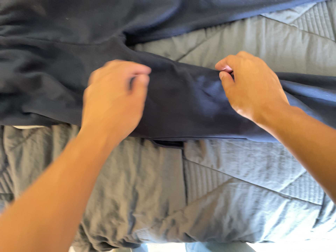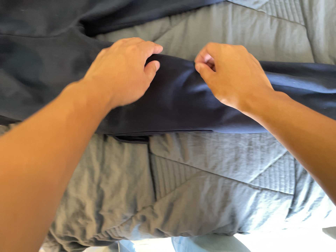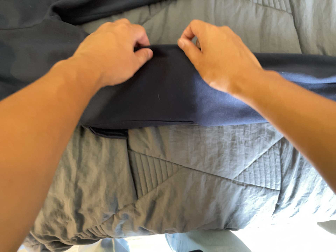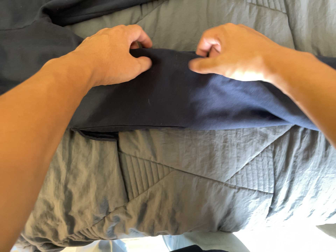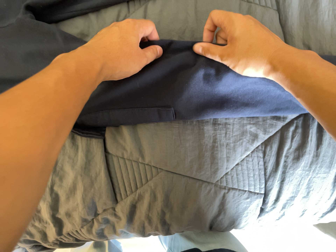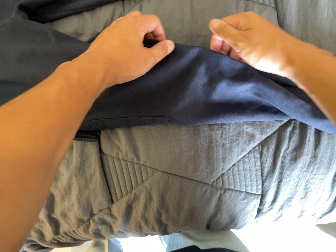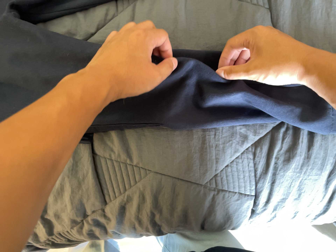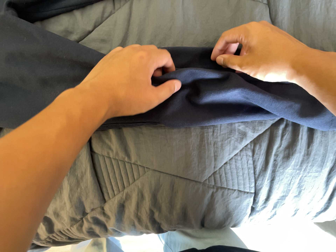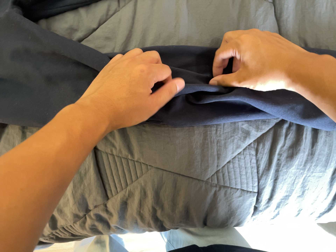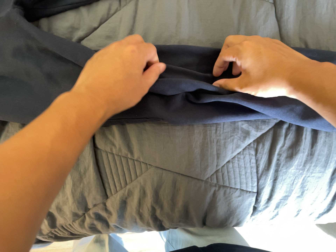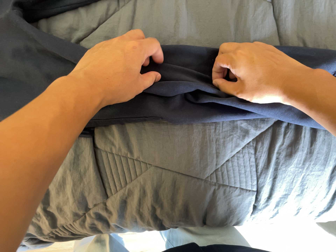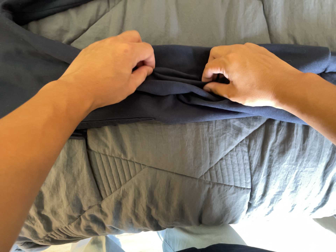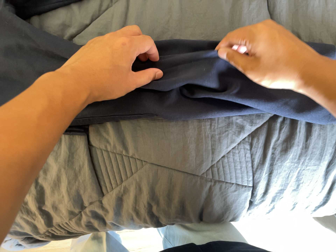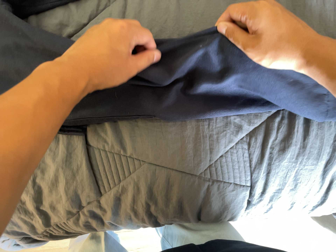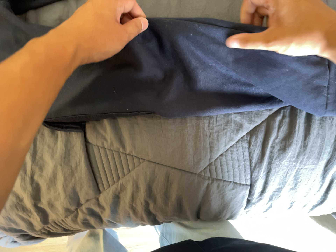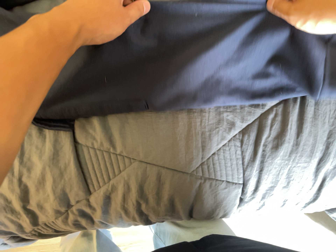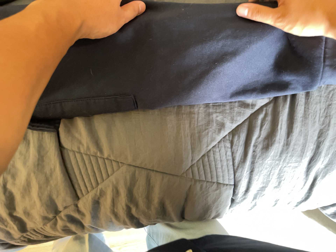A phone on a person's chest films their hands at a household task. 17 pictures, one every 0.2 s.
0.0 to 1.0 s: The camera travels to its right and forward, about 14 cm, so close, fixed things drift to the left.
1.0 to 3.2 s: The camera shifts only a little, or ends up much as it began.
The film runs forward here.
